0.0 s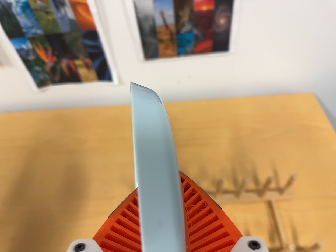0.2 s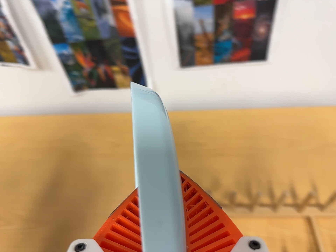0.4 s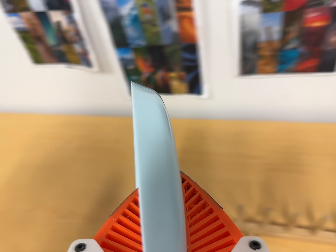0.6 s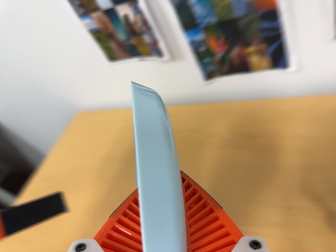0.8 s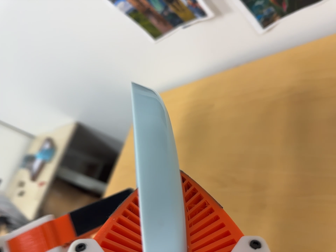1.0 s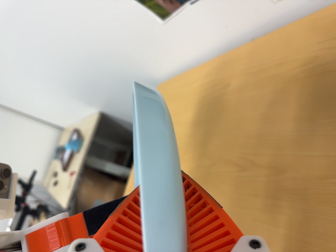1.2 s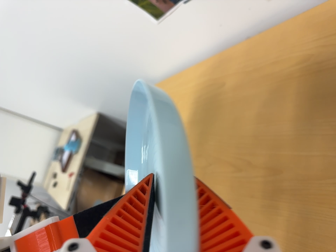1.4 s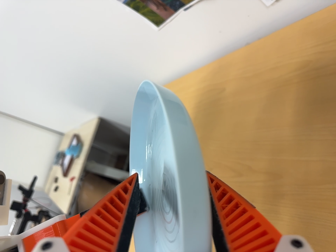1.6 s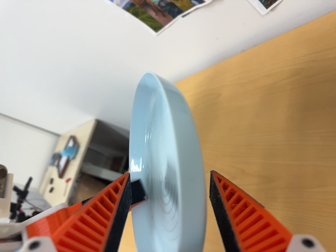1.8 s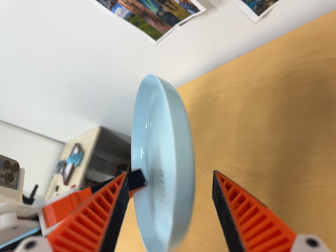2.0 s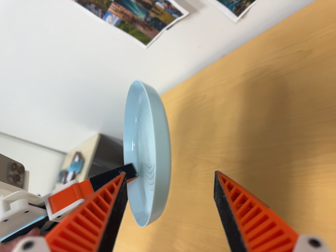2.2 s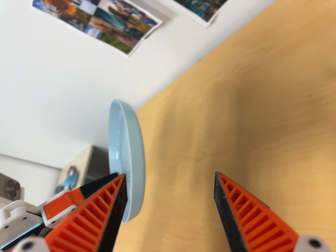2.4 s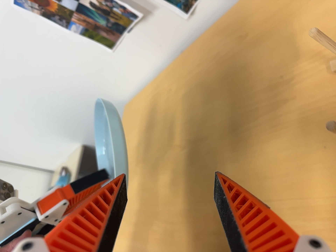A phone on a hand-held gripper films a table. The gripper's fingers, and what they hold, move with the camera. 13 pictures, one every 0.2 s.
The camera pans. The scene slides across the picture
to the right.
0.0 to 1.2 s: The camera pans to its left by about 55 degrees. It travels forward, about 12 cm. Its aim tips toward the bottom of its view by about 10 degrees, and the scene shifts upward. It rolls about its line of sight by about 15 degrees, and the scene rotates counterclockwise.
1.2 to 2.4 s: The camera travels backward, to its right and toward the bottom of its view, about 16 cm, so what stands in front gets smaller. It rolls about its line of sight by about 10 degrees, and the scene rotates counterclockwise.
The film runs backward here.
